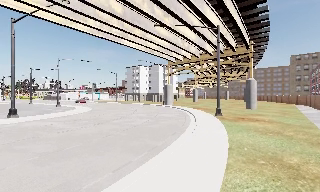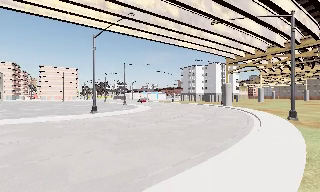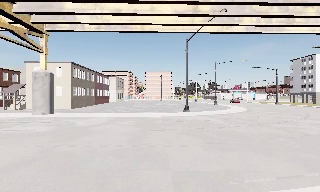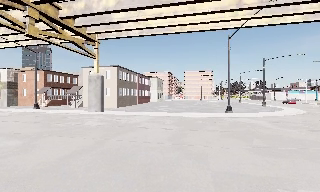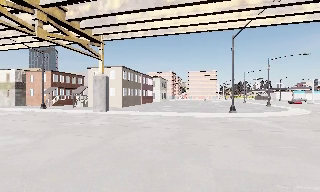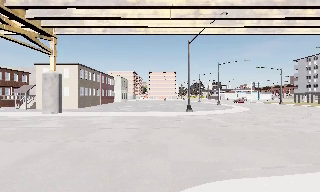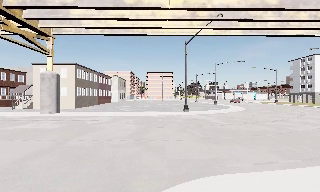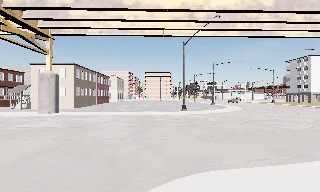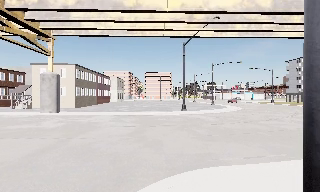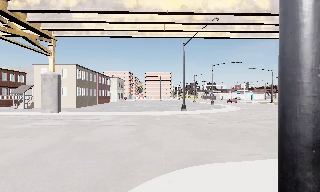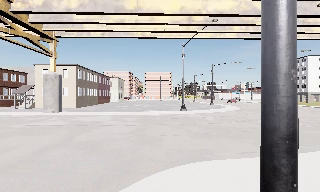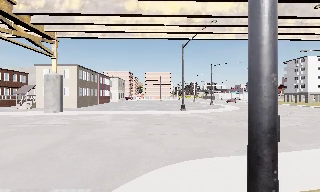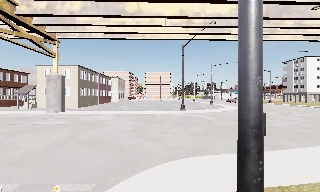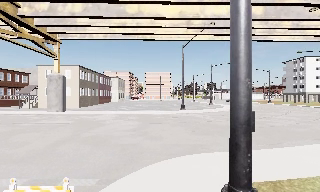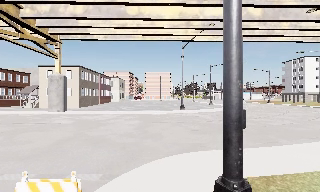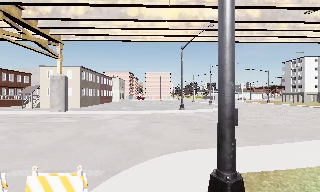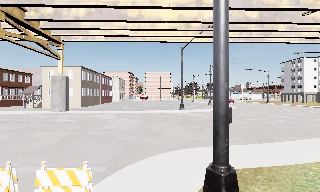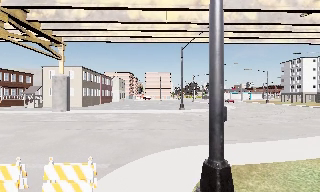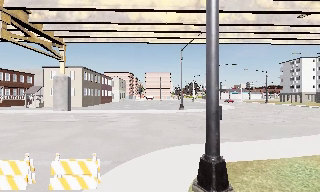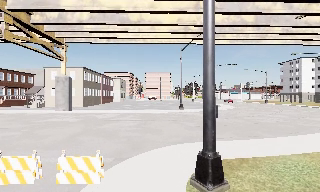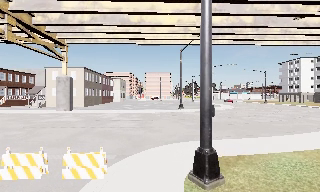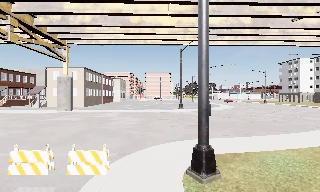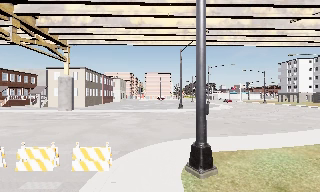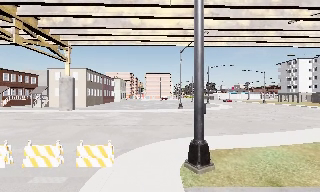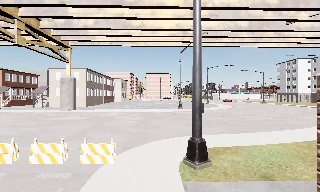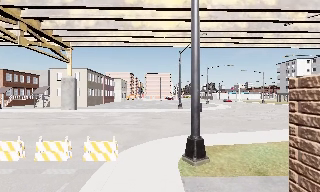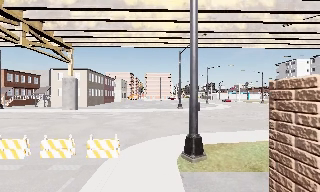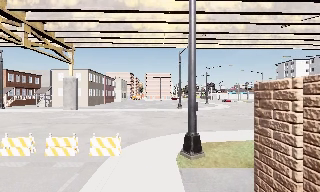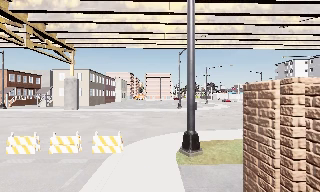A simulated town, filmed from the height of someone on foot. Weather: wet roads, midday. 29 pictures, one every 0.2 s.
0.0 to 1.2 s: The camera swings to its left by about 50 degrees, and the scene slides to the right. It travels backward, about 1.5 m.
1.2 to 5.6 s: The camera travels backward, about 6 m, so what stands in front gets smaller.
The film runs backward here.
